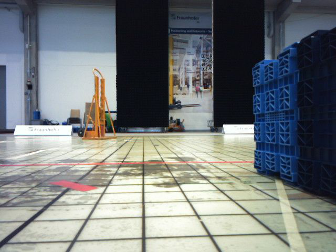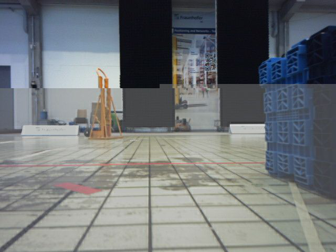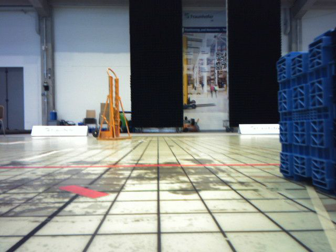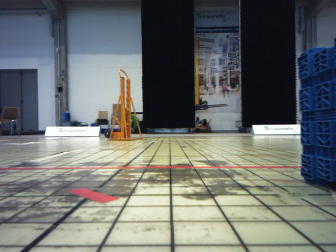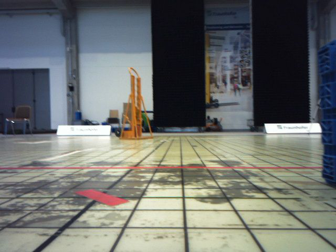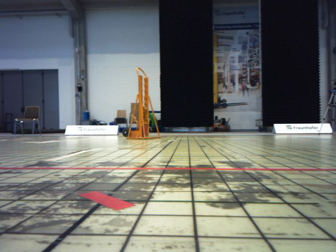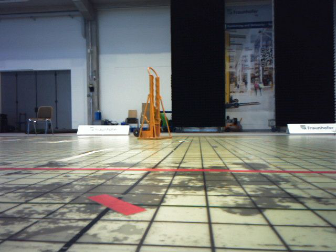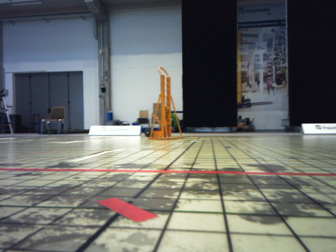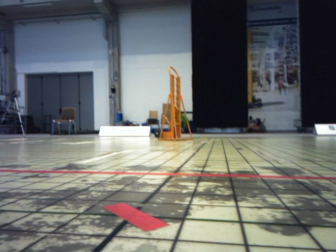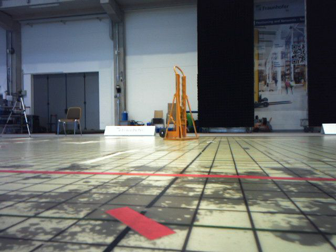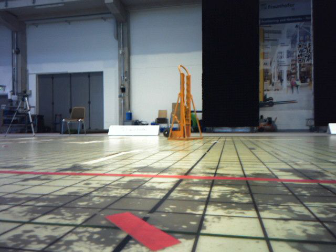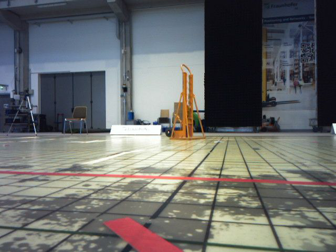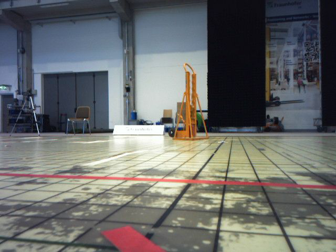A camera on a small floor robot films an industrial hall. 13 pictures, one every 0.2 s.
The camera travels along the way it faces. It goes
forward.
0.0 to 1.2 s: The scene slides to the right, as the camera pans about 10 degrees to its left. It travels forward, about 0.2 m, so what stands in front looms larger.
1.2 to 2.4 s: The camera travels forward, about 0.2 m, so what stands in front looms larger.
The film runs forward here.
